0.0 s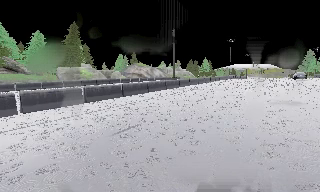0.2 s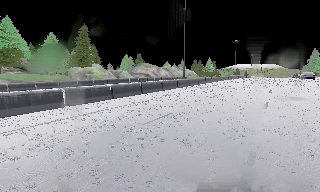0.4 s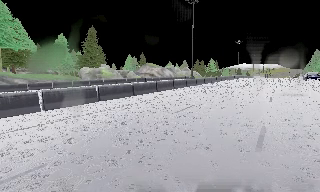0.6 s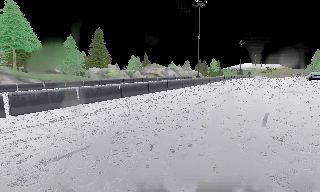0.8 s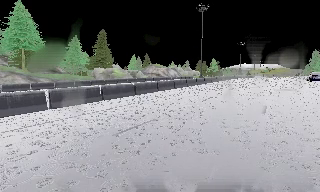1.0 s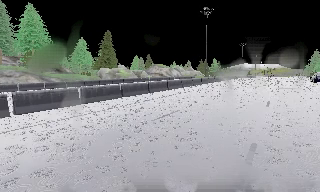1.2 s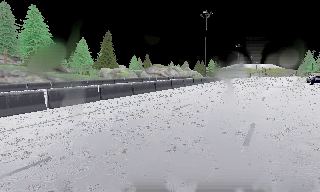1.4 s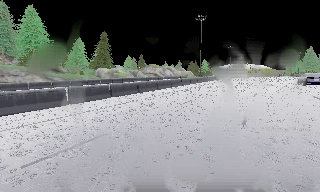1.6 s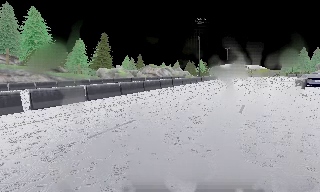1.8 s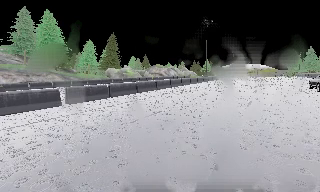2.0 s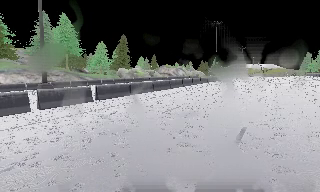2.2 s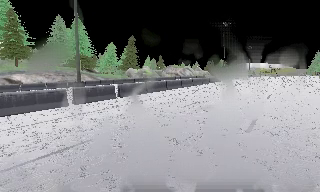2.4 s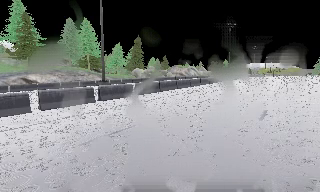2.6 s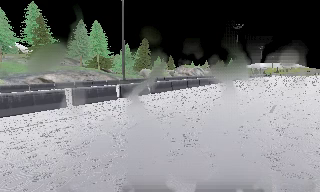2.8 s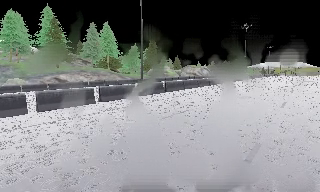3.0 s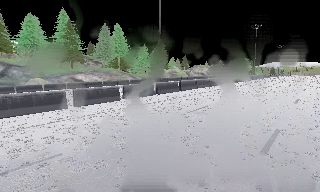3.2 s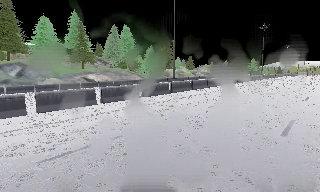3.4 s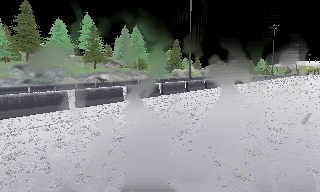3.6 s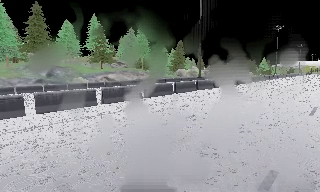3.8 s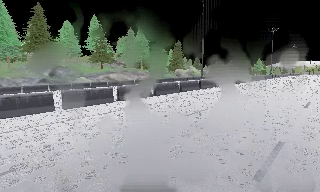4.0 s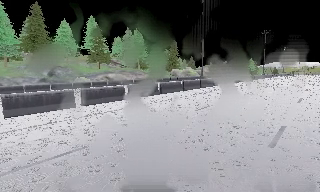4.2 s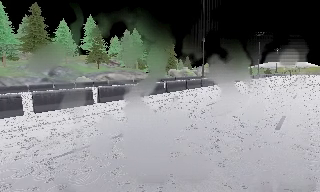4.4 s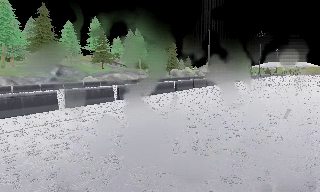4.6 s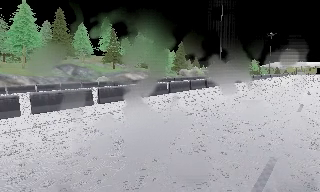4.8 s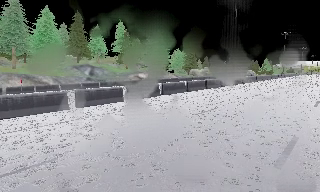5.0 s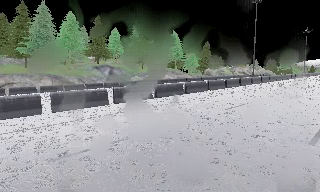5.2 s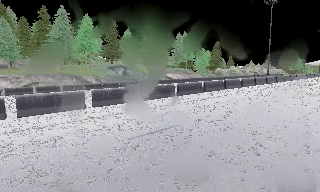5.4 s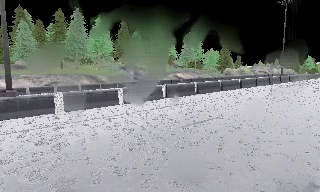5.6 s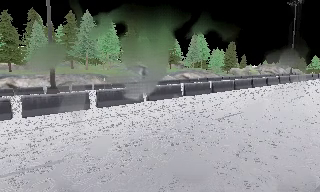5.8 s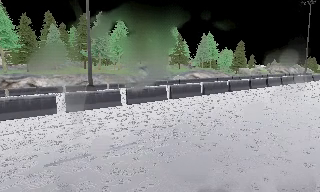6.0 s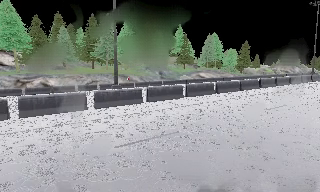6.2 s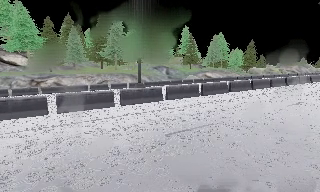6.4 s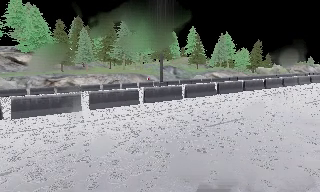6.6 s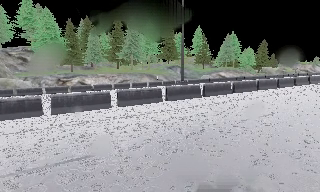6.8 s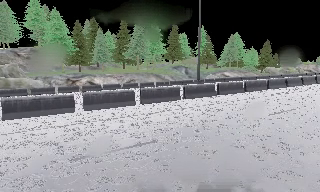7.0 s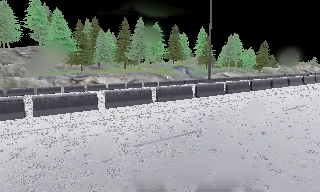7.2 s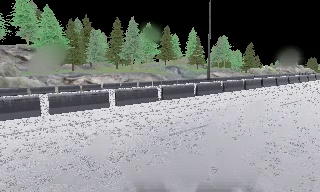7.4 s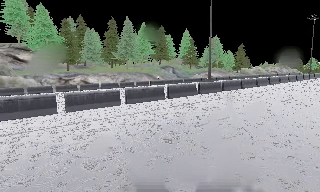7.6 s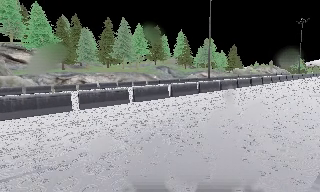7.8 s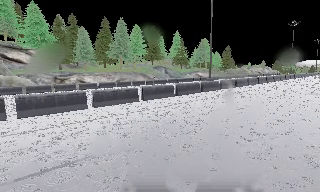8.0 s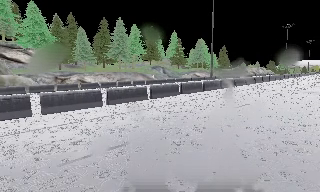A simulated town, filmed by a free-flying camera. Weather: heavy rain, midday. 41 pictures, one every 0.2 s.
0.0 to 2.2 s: The camera travels backward and to its left, about 20 m, so what stands in front gets smaller.
2.2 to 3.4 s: The camera swings to its left by about 10 degrees, and the scene slides to the right. It travels backward and to its left, about 9 m, so what stands in front gets smaller.
3.4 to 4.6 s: The camera travels to its left and backward, about 9 m, so close, fixed things drift to the right.
4.6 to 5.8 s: The camera pans to its left, which is counterclockwise from overhead, by about 15 degrees. It travels to its left and backward, about 10 m, so close, fixed things drift to the right.
5.8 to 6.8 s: The camera travels to its left and backward, about 8 m, so close, fixed things drift to the right.
6.8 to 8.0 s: The camera pans to its right, which is clockwise from overhead, by about 15 degrees. It travels to its left and backward, about 8 m, so close, fixed things drift to the right.
The film runs backward here.
